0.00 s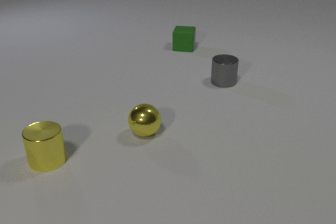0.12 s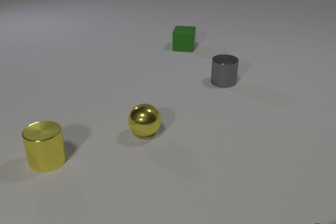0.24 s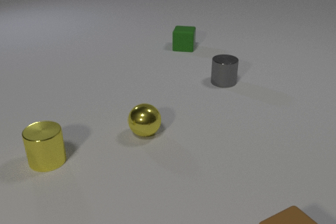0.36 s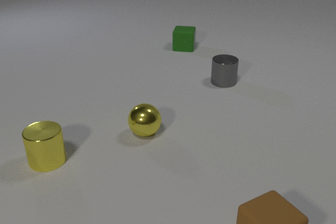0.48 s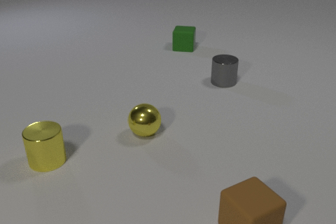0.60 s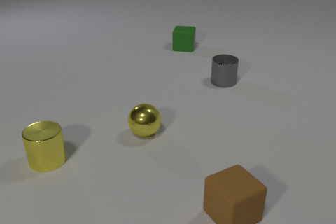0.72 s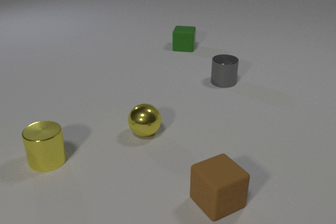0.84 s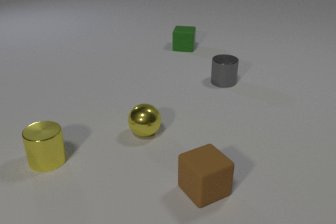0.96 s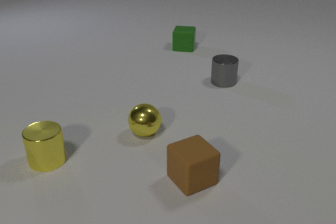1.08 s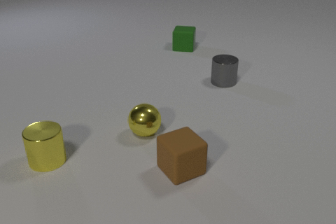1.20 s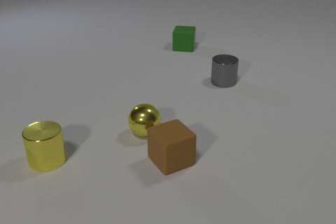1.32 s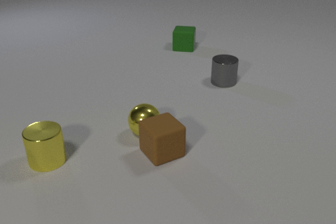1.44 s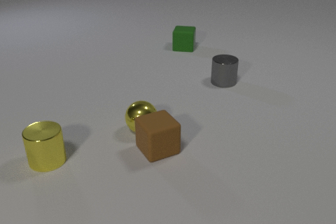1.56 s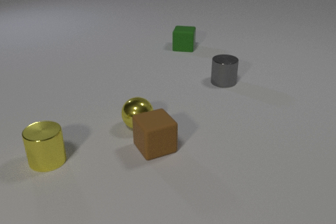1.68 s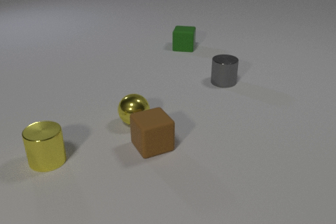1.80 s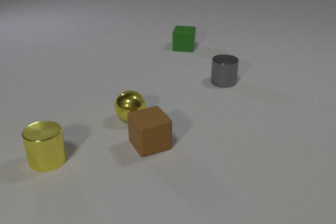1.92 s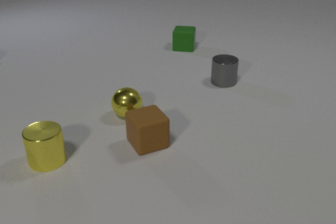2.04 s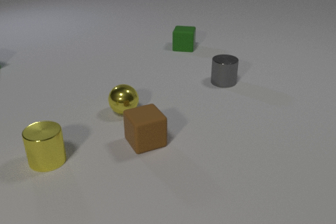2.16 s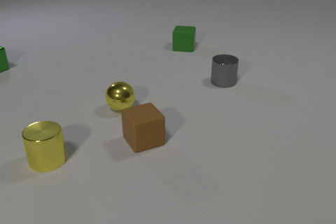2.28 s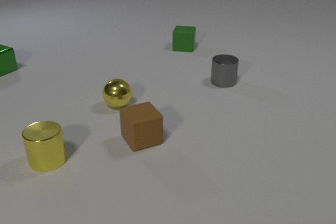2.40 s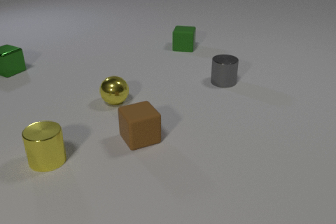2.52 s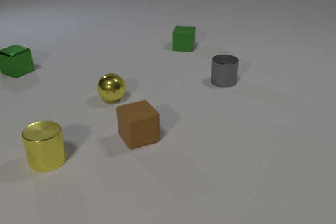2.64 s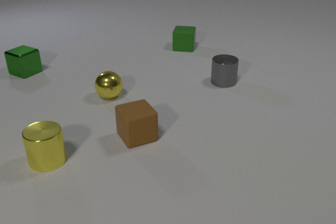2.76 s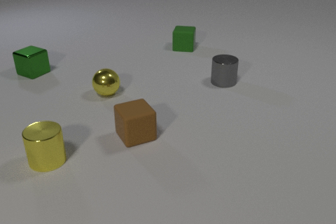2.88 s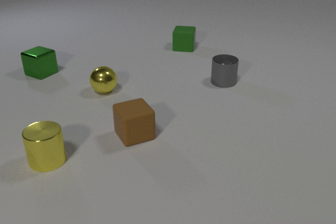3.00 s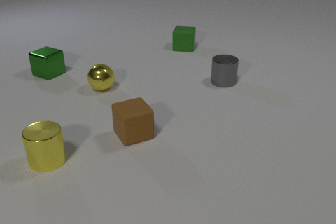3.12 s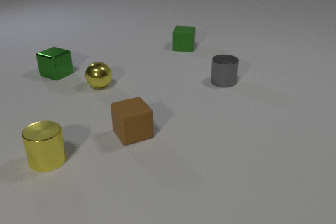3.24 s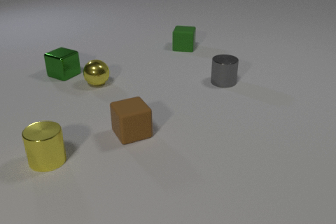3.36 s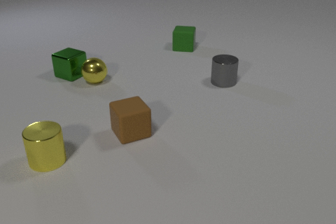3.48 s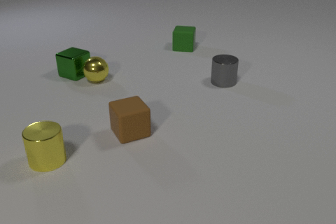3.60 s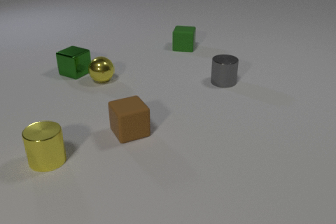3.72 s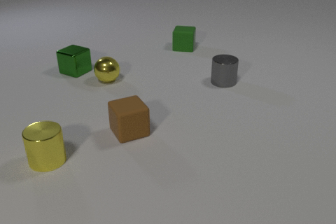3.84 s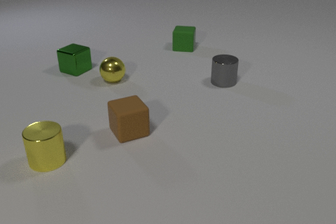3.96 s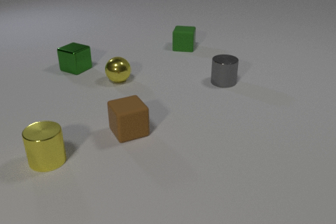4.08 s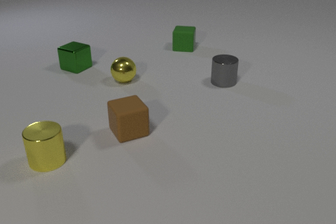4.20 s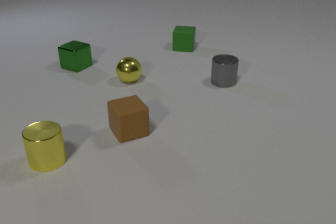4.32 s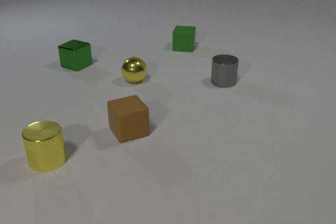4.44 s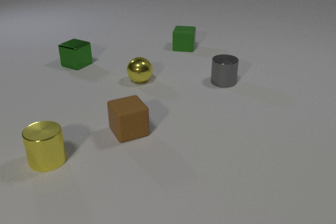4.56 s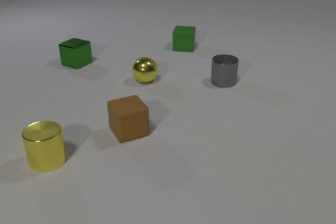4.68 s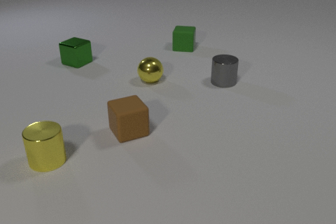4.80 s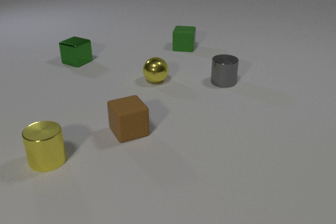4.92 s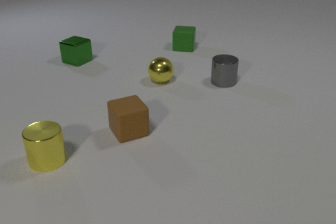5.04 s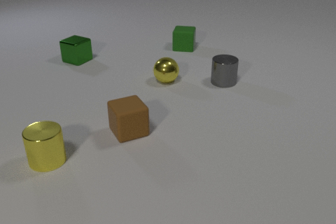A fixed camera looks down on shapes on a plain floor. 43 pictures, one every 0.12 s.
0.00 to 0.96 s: The brown rubber cube comes in at the bottom edge, slides to the left and away from the camera.
0.96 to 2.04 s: The brown rubber cube slides away from the camera and to the left. The yellow metal sphere rolls away from the camera and to the left. The brown rubber cube and the yellow metal sphere collide.
2.04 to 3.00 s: The brown rubber cube slides away from the camera and to the left. The yellow metal sphere rolls away from the camera and to the left. The green metal cube slides to the right and toward the camera.
3.00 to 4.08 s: The yellow metal sphere rolls to the right and away from the camera. The green metal cube slides to the right. The yellow metal sphere and the green metal cube collide.
4.08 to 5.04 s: The yellow metal sphere rolls to the right. The green metal cube slides away from the camera.
Are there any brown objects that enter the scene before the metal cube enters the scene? yes.
How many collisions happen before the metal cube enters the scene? 1.
Are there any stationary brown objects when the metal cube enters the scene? no.
